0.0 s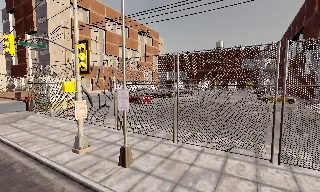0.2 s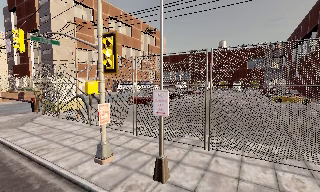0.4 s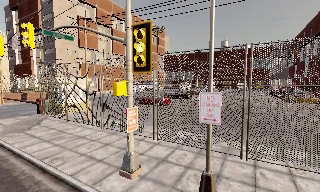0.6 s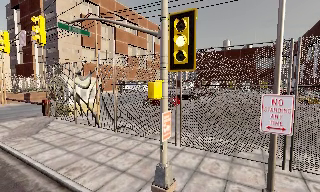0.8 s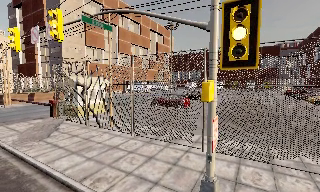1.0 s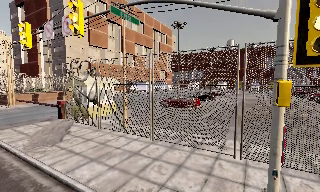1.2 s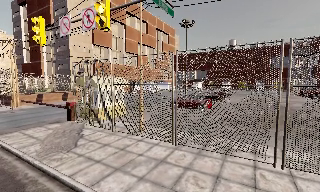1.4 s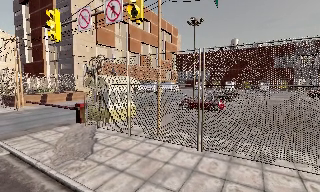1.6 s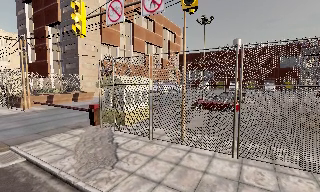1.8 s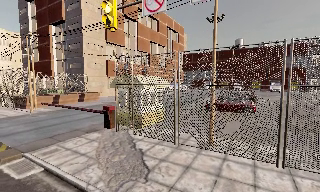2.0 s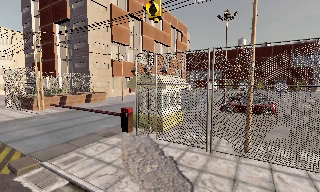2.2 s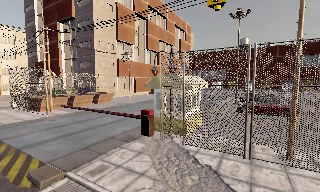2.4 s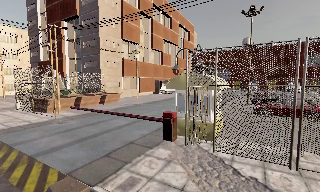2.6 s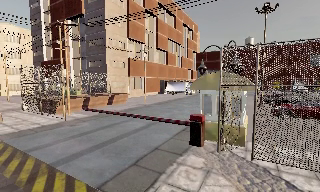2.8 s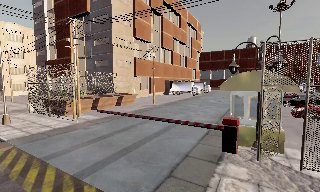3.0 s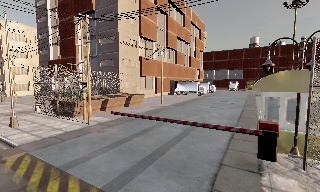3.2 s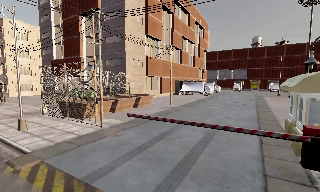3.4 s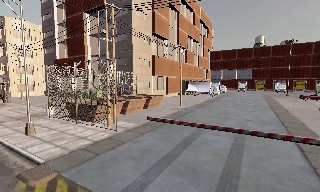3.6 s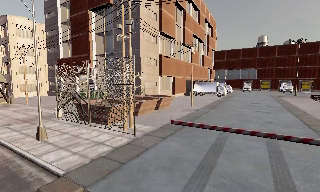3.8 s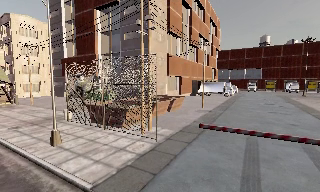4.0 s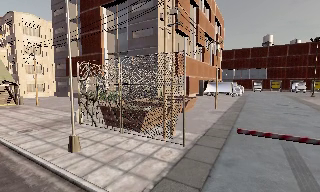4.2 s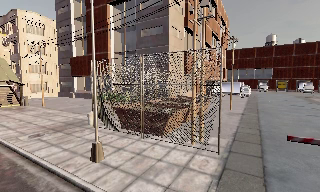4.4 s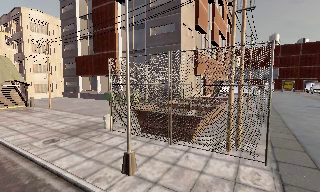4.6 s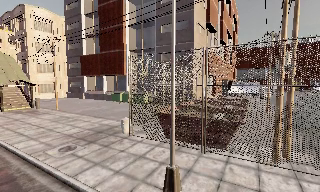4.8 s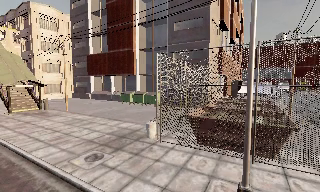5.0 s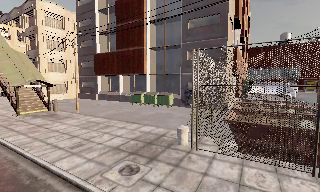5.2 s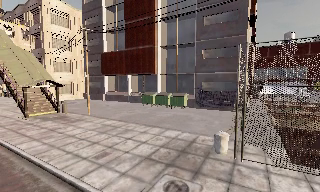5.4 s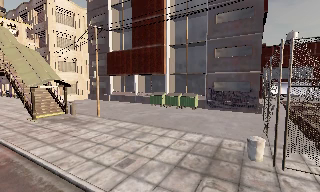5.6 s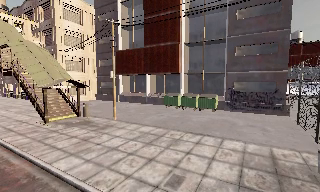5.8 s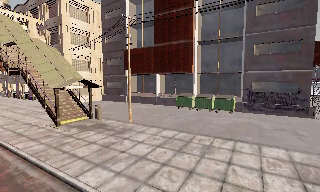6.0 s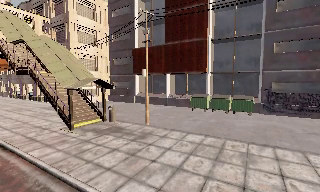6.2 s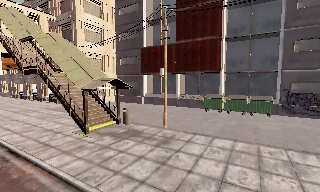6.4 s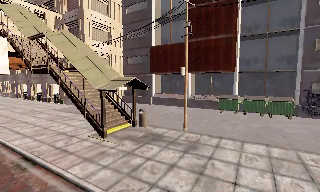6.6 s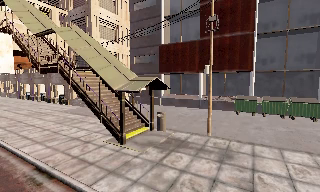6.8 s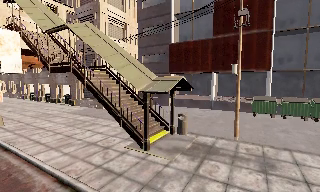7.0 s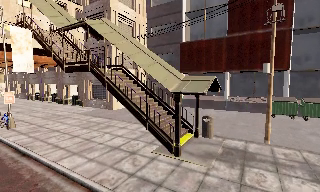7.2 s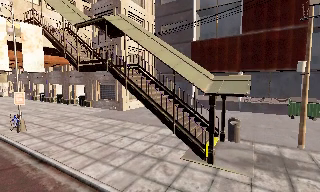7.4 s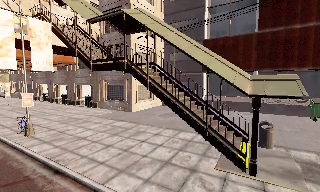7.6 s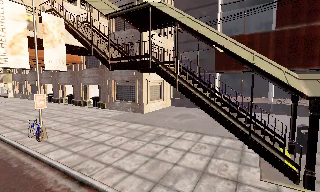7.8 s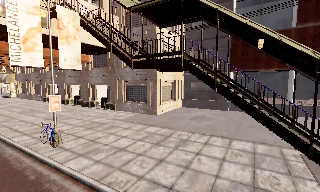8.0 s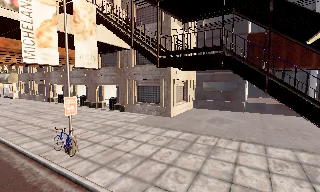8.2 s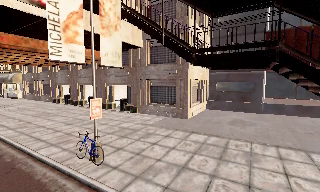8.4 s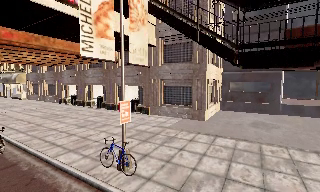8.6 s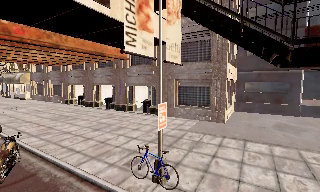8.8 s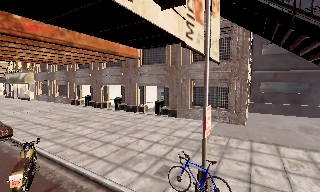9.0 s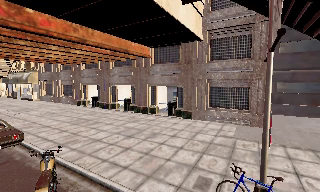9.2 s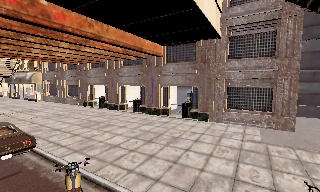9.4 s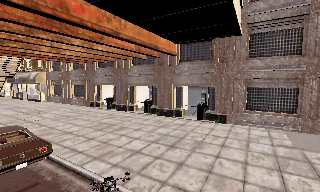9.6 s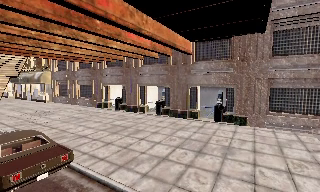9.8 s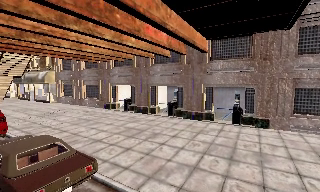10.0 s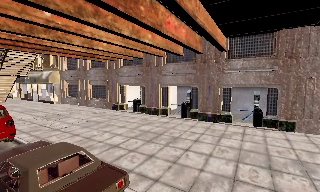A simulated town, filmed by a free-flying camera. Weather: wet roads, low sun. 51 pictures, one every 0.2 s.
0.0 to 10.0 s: The camera travels to its left and forward, about 70 m, so close, fixed things drift to the right.
The film runs forward here.
